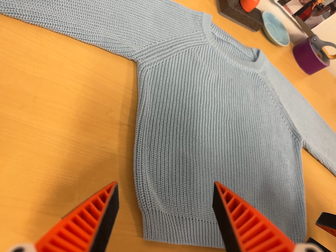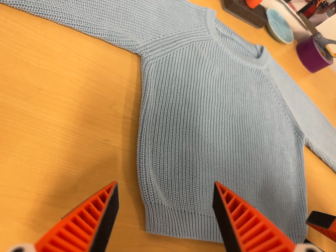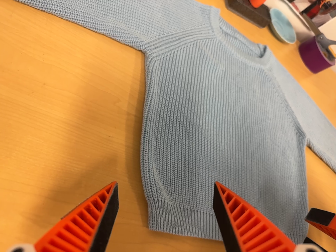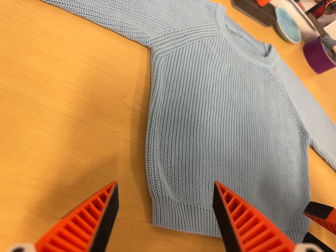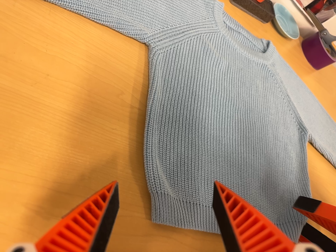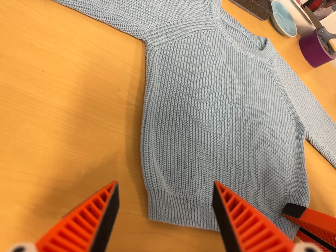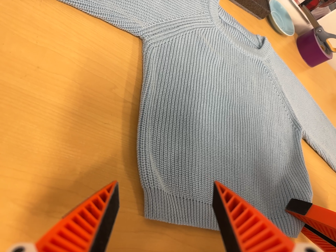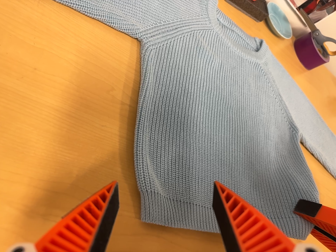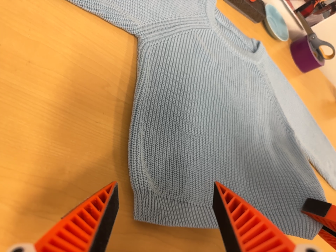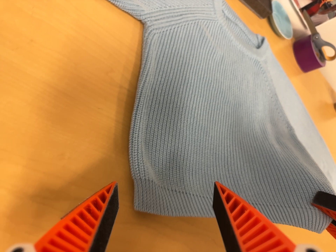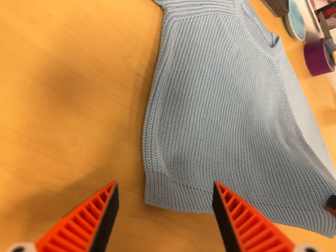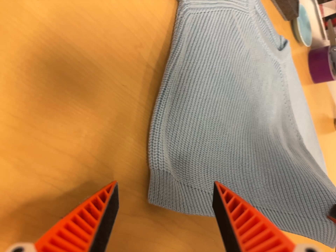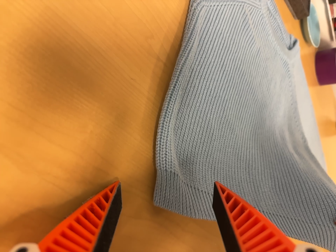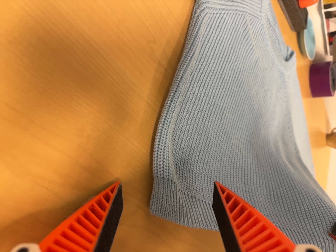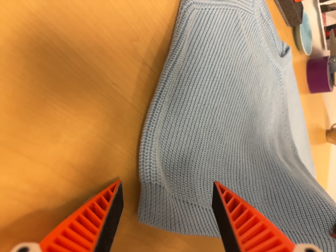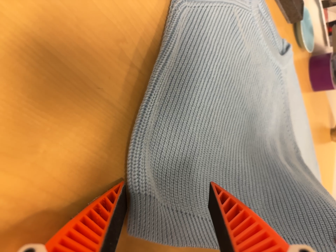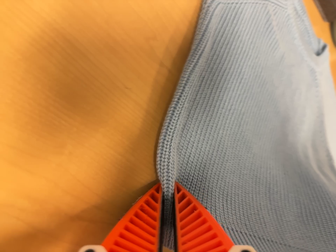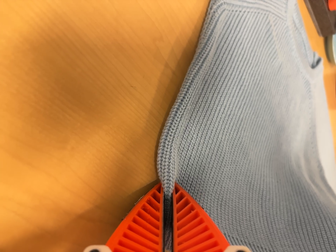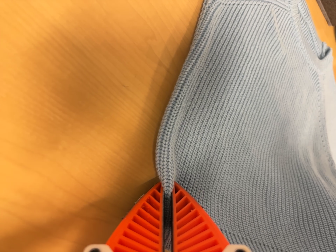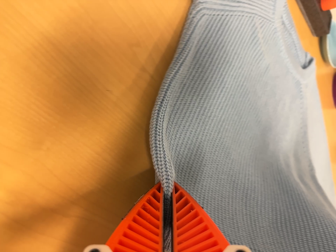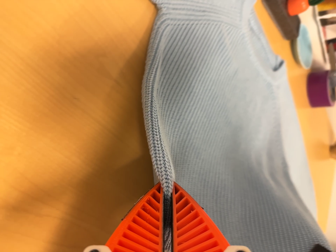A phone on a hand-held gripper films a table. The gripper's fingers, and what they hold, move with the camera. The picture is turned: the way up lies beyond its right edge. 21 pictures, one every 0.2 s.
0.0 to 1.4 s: The camera shifts only a little, or ends up much as it began.
1.4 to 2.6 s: The camera travels to its left and forward, about 9 cm. It rolls about its line of sight by about 20 degrees, and the scene rotates clockwise.
2.6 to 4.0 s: The camera travels to its right, about 6 cm.
The film runs forward here.
